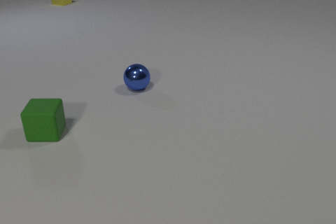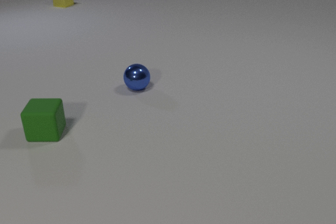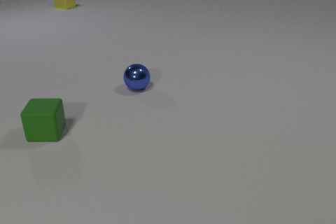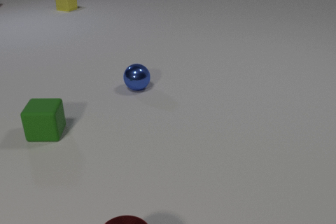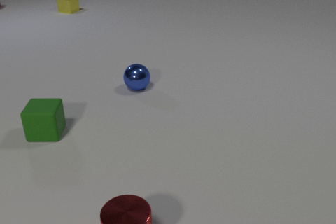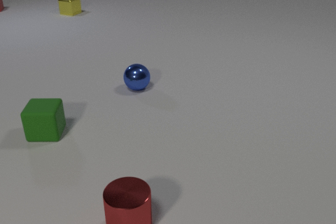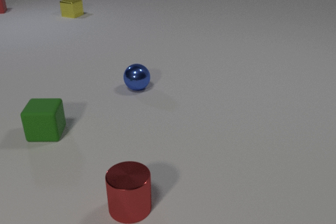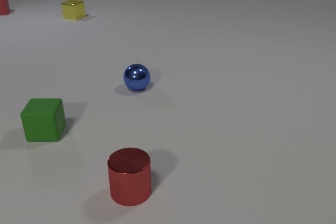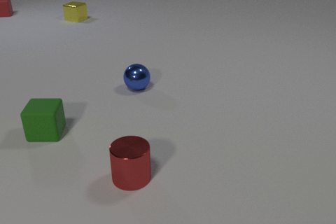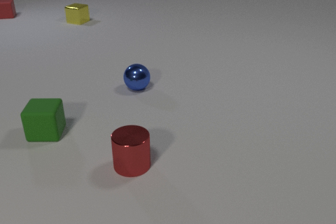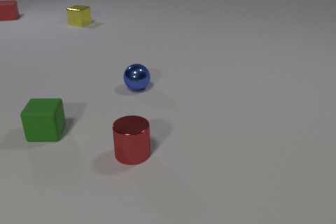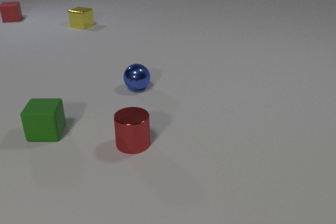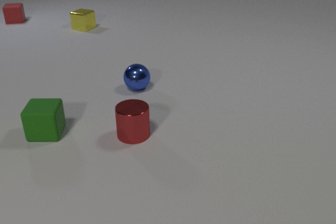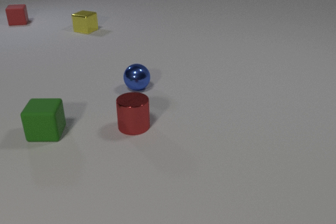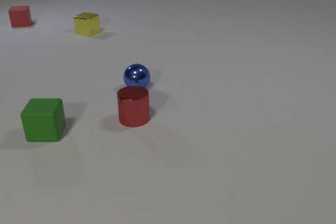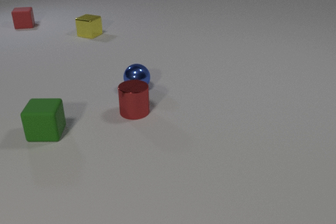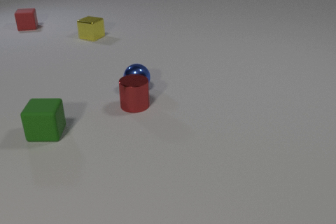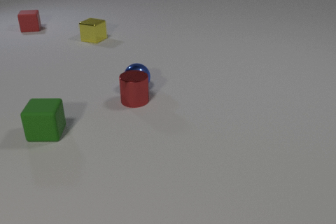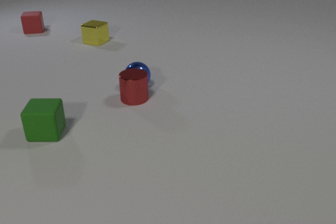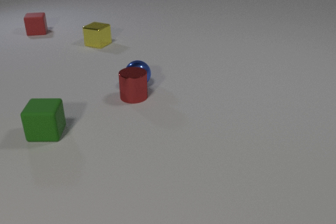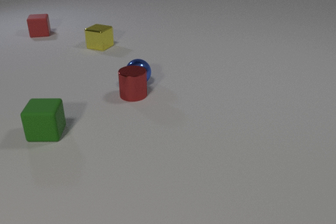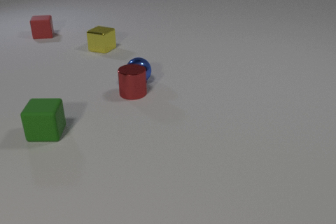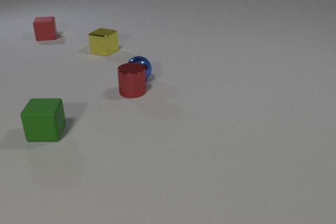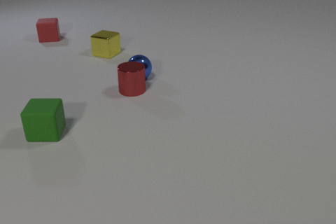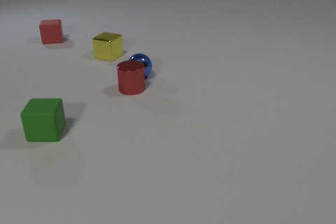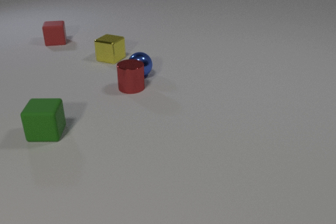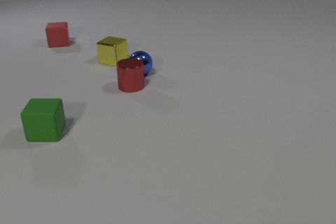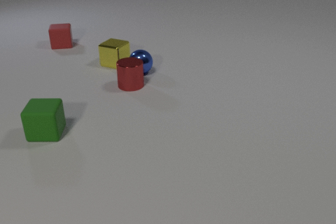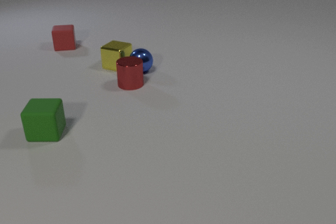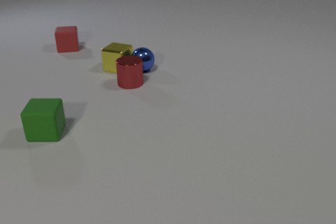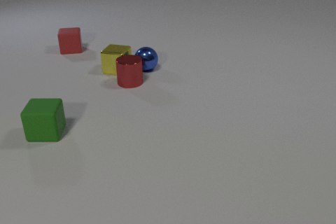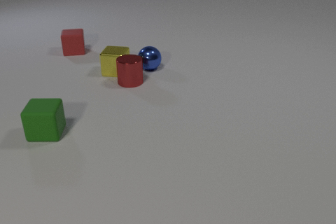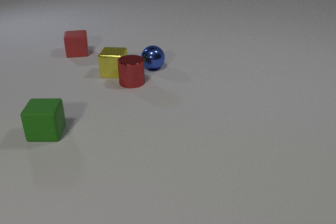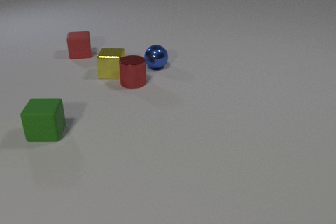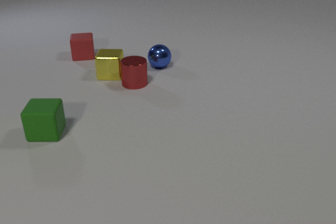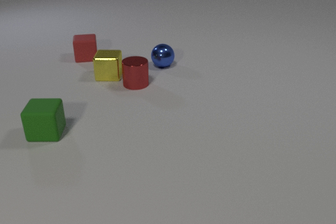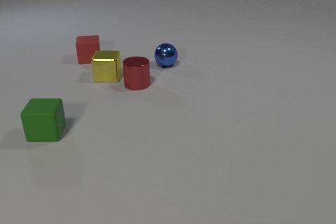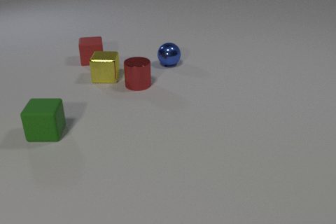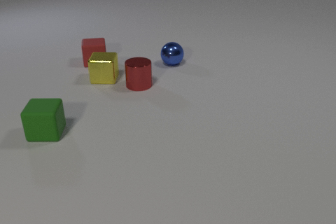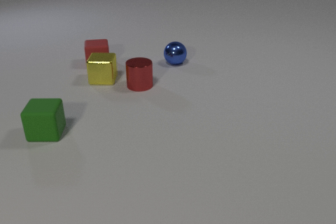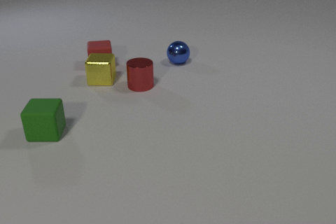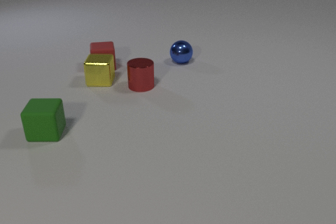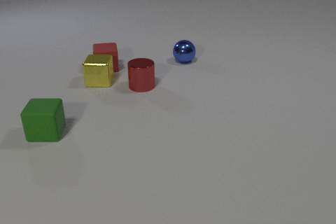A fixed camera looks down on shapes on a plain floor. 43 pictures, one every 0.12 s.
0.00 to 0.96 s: The red metal cylinder comes in at the bottom edge, slides away from the camera. The yellow metal cube slides toward the camera. The red rubber cube comes in at the left edge, slides toward the camera.
0.96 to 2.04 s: The red metal cylinder slides away from the camera. The yellow metal cube slides toward the camera. The red rubber cube slides toward the camera. The red metal cylinder and the blue metal sphere collide.
2.04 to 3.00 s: The red metal cylinder slides away from the camera. The blue metal sphere rolls away from the camera. The yellow metal cube slides toward the camera. The red rubber cube slides toward the camera and to the right.
3.00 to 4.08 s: The red metal cylinder slides away from the camera. The blue metal sphere rolls away from the camera and to the right. The yellow metal cube slides toward the camera, spins counterclockwise seen from above by about 30 degrees, its near face sliding to the right. The red rubber cube slides toward the camera and to the right. The blue metal sphere and the yellow metal cube collide. The red metal cylinder and the yellow metal cube collide.
4.08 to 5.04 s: The red metal cylinder slides to the right and toward the camera. The blue metal sphere rolls to the right and away from the camera. The yellow metal cube slides toward the camera and to the left. The red rubber cube slides toward the camera and to the right.
How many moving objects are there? 4.
How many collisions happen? 3.
What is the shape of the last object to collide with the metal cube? cylinder.
